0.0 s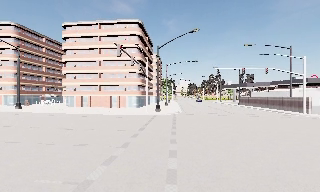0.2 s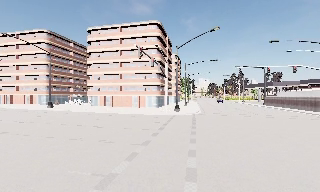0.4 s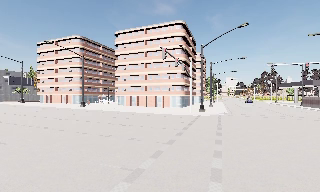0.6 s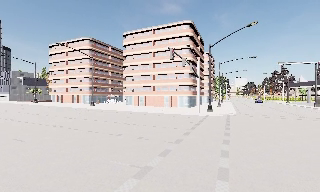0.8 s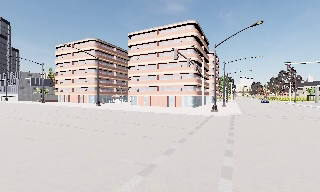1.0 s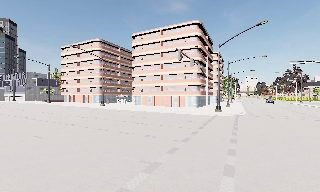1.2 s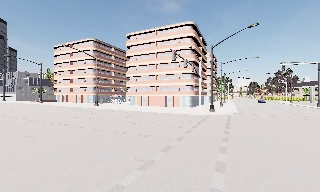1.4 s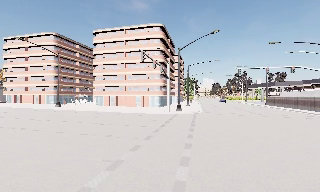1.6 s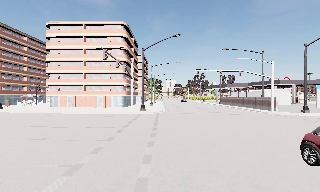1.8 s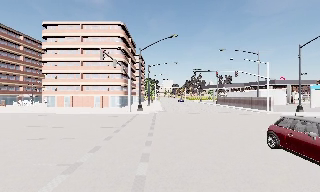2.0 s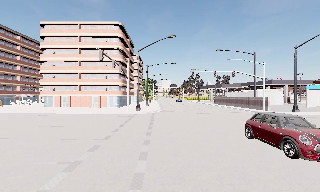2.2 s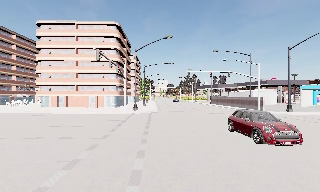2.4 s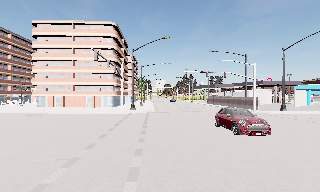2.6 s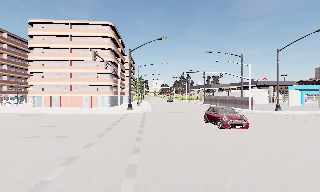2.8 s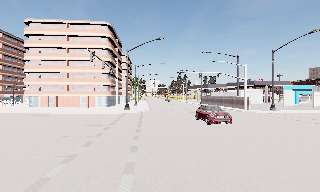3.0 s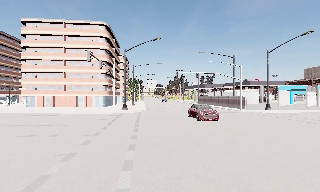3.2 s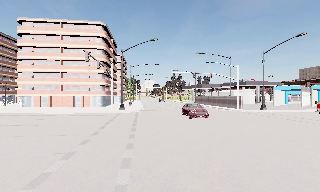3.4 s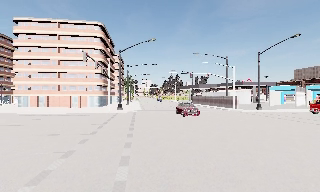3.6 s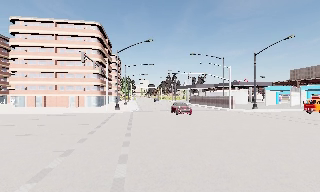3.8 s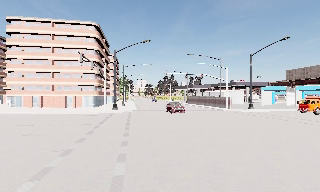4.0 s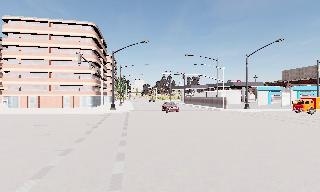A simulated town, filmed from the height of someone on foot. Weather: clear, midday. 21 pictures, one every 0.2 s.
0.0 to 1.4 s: The camera travels backward, about 1.5 m, so what stands in front gets smaller.
1.4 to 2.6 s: The scene slides to the left, as the camera pans about 20 degrees to its right. It travels backward, about 1 m, so what stands in front gets smaller.
2.6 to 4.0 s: The camera travels backward, about 1.5 m, so what stands in front gets smaller.
The film runs backward here.
